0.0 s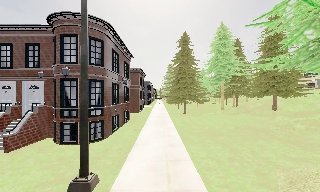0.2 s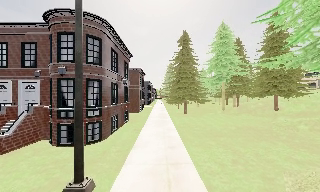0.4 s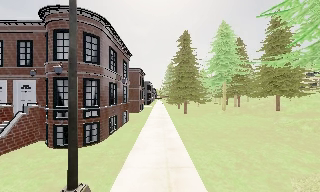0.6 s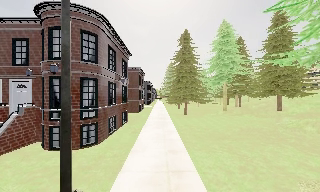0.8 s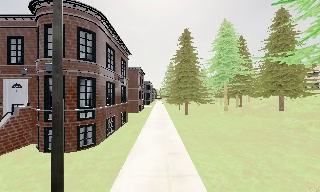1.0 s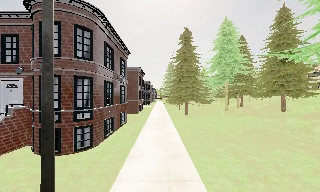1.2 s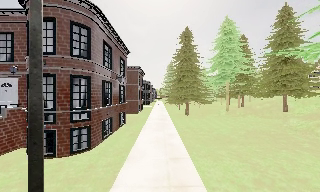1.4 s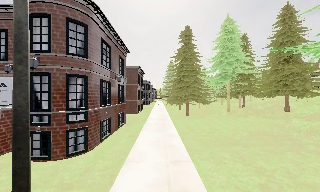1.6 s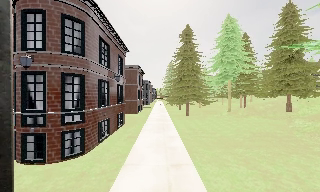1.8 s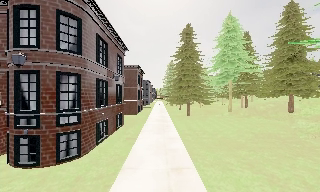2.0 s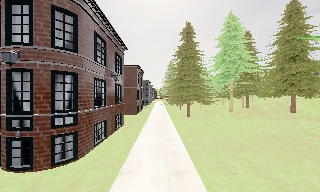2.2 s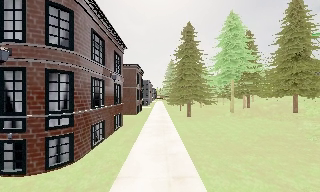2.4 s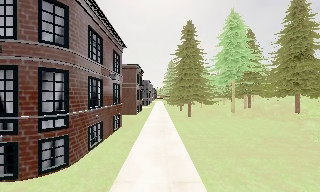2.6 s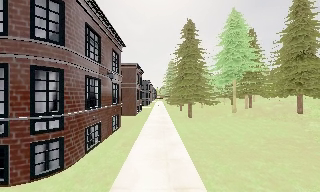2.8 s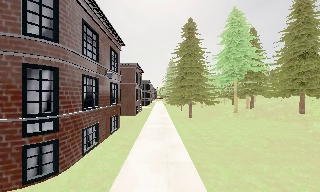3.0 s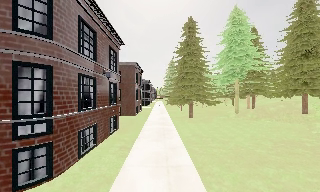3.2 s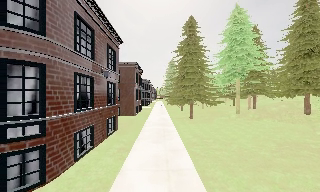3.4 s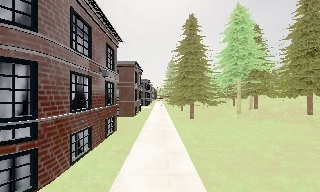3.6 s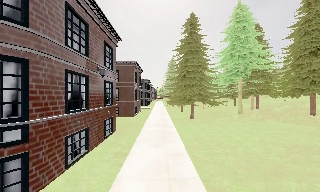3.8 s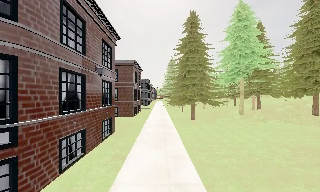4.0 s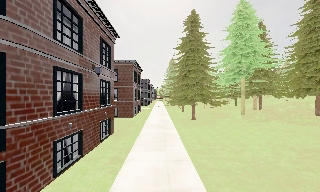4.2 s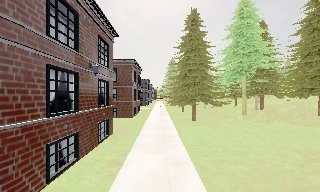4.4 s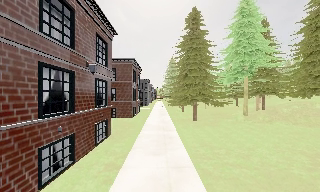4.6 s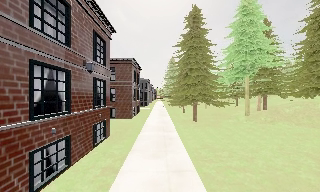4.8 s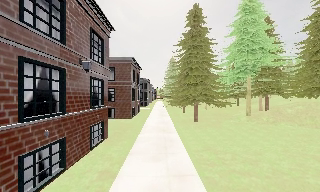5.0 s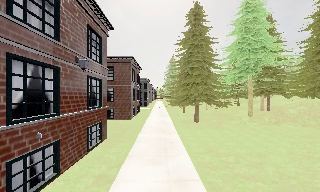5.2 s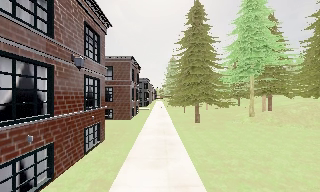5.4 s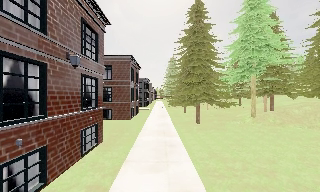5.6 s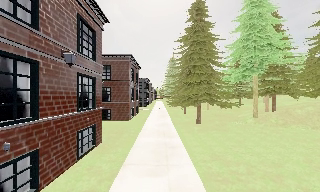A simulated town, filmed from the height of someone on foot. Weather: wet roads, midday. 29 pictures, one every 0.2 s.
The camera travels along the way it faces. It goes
forward.
0.0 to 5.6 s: The camera travels forward, about 8 m, so what stands in front looms larger.
The film runs forward here.
